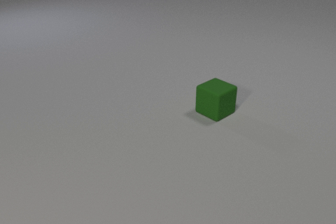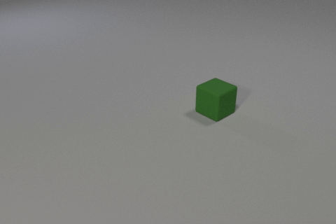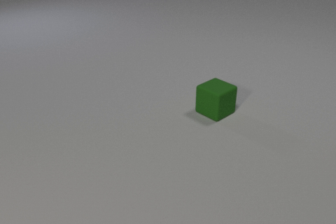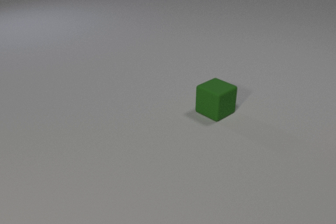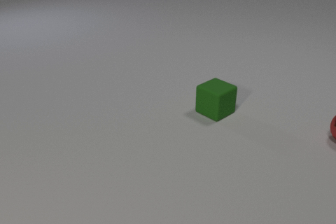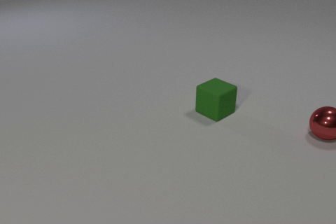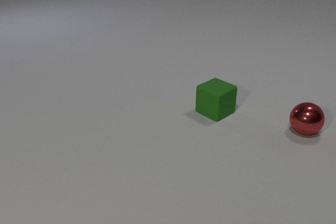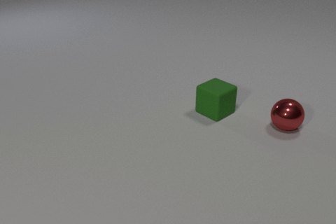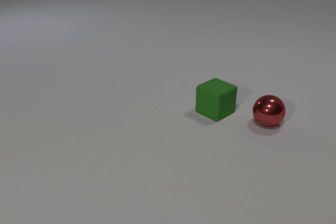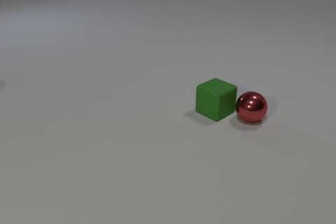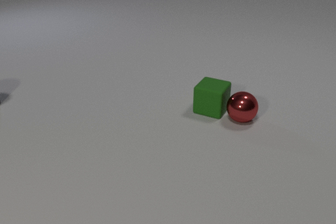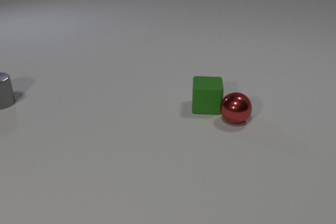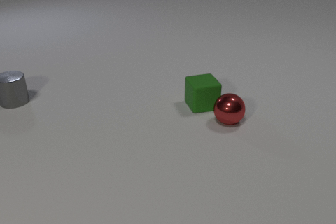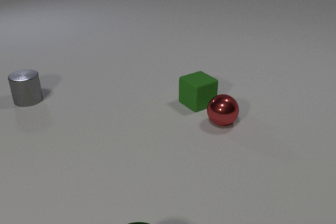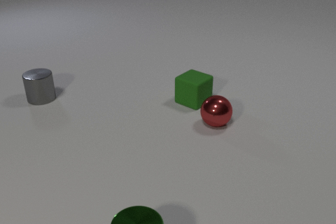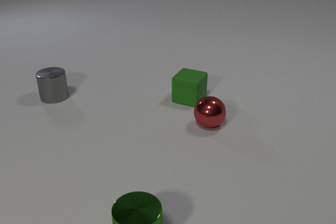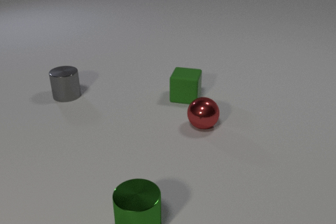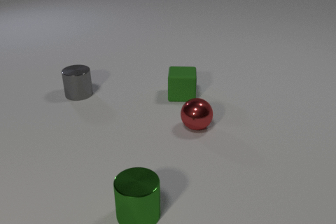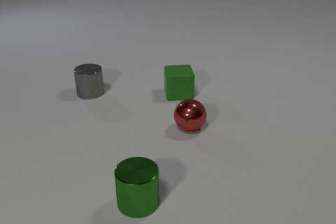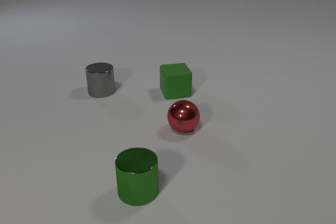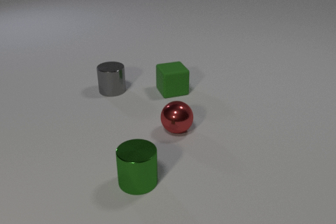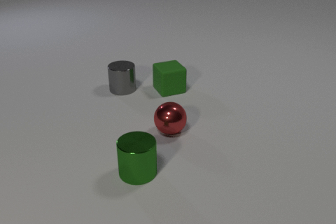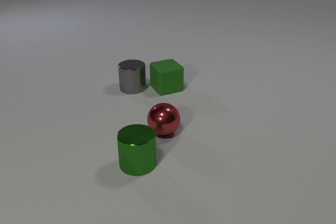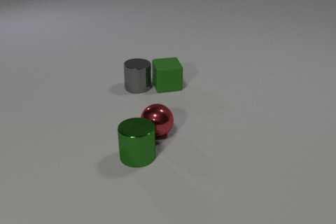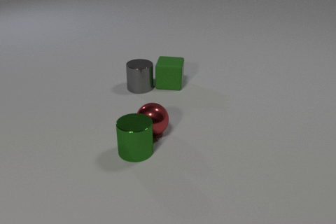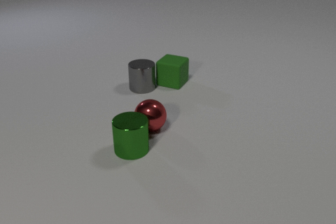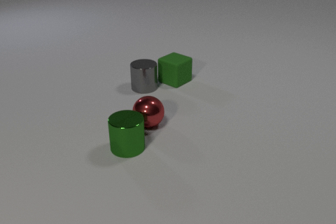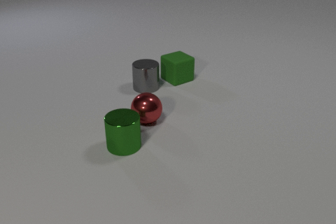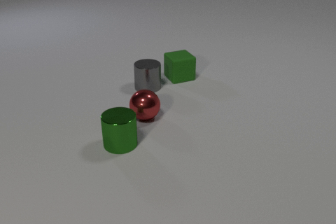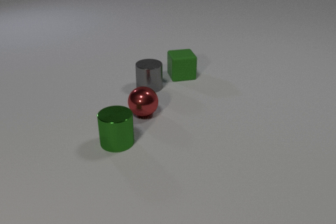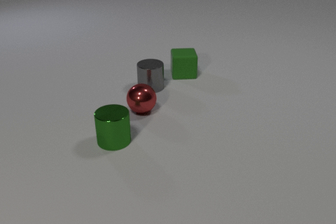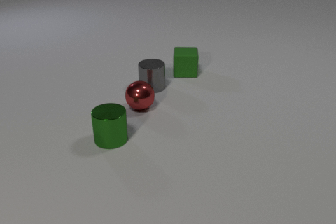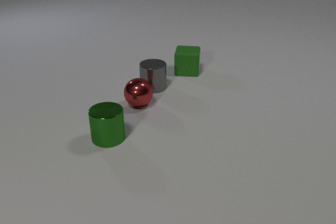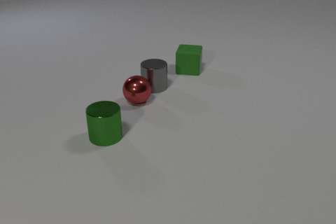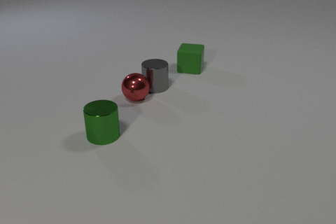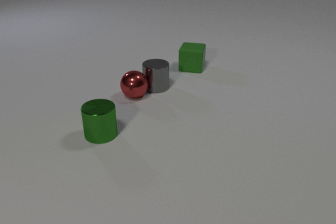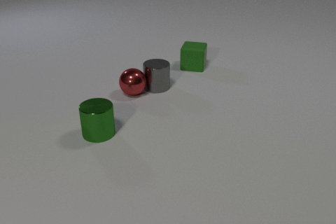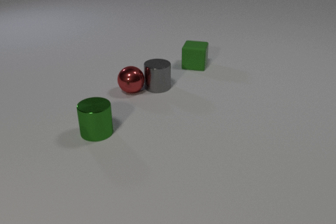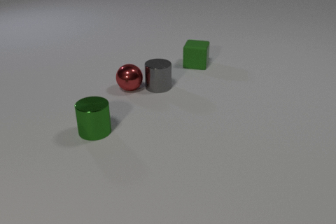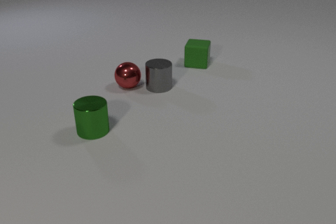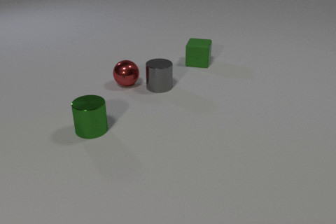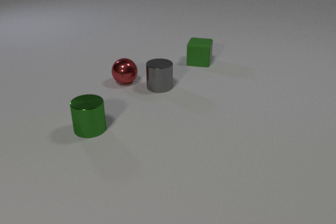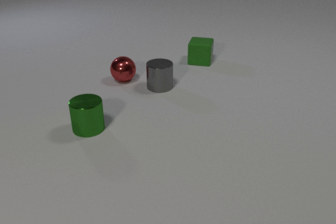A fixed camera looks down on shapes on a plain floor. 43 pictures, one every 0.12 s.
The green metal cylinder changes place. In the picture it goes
away from the camera.
The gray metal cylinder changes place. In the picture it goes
to the right.
0.00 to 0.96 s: The red metal sphere comes in at the right edge, rolls to the left.
0.96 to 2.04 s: The red metal sphere rolls to the left. The green rubber cube slides to the left and away from the camera, spins counterclockwise seen from above by about 135 degrees, its near face sliding to the right. The green metal cylinder comes in at the bottom edge, slides away from the camera. The gray metal cylinder comes in at the left edge, slides to the right. The red metal sphere and the green rubber cube collide.
2.04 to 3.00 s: The red metal sphere rolls to the left. The green rubber cube slides away from the camera. The green metal cylinder slides away from the camera. The gray metal cylinder slides to the right. The green rubber cube and the gray metal cylinder collide. The red metal sphere and the green metal cylinder collide.
3.00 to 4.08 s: The red metal sphere rolls away from the camera. The green rubber cube slides away from the camera and to the right, spins clockwise seen from above by about 75 degrees, its near face sliding to the left. The green metal cylinder slides away from the camera and to the left. The gray metal cylinder slides to the right.
4.08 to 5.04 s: The red metal sphere rolls away from the camera. The green rubber cube slides away from the camera and to the right. The green metal cylinder slides away from the camera and to the left. The red metal sphere and the gray metal cylinder collide.
How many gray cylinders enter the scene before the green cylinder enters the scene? 1.
What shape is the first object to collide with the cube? sphere.
What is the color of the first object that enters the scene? red.
